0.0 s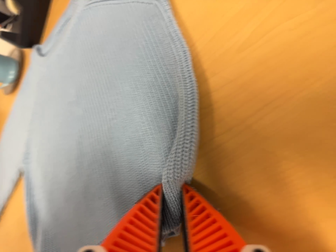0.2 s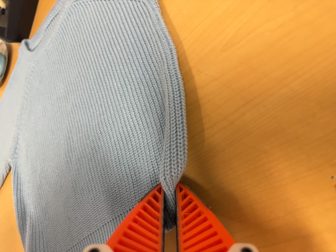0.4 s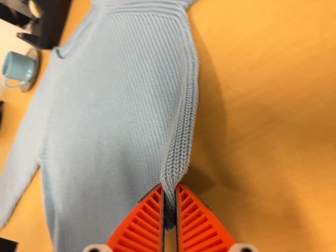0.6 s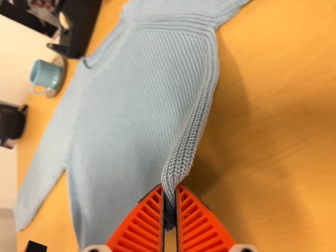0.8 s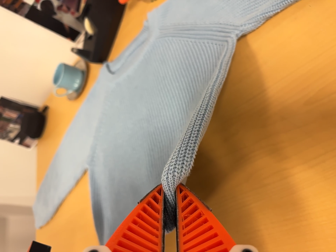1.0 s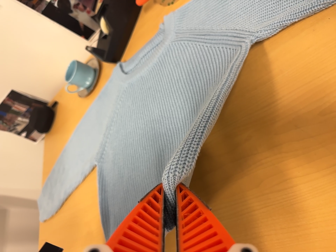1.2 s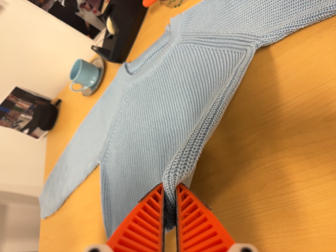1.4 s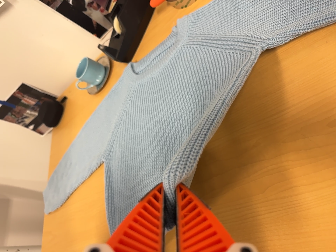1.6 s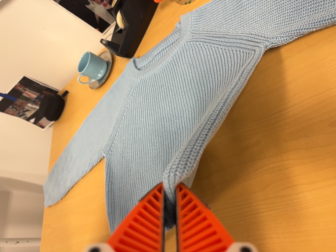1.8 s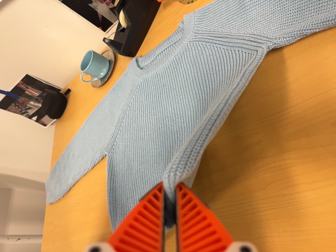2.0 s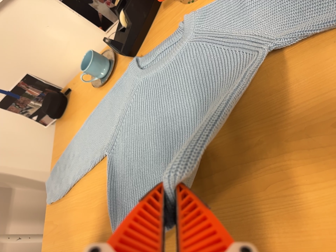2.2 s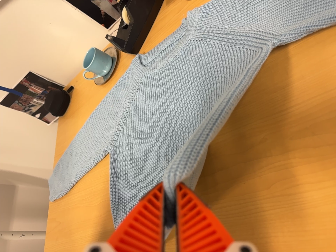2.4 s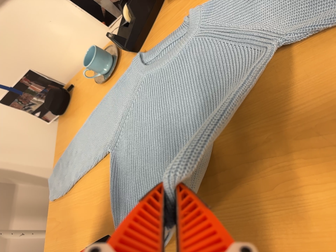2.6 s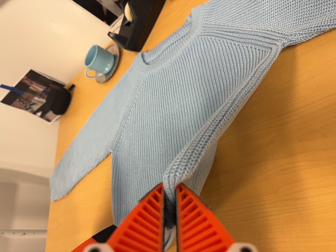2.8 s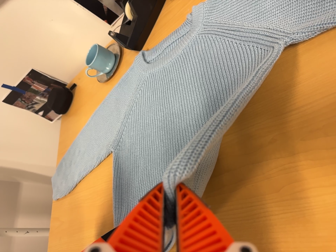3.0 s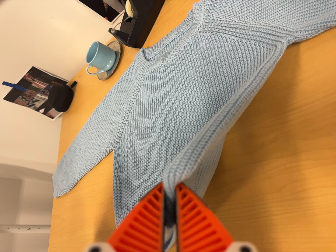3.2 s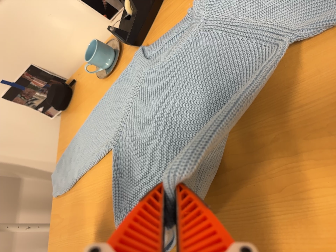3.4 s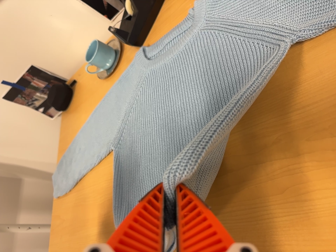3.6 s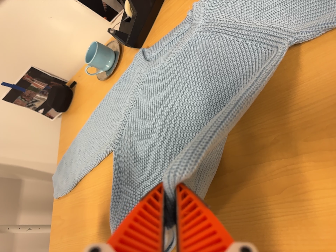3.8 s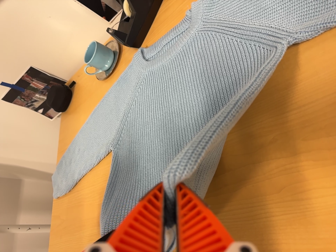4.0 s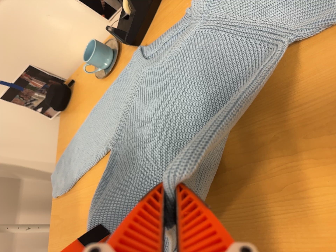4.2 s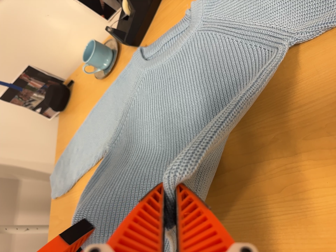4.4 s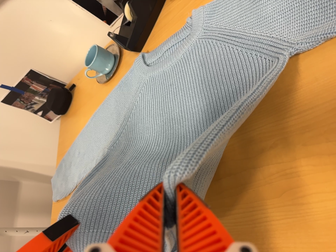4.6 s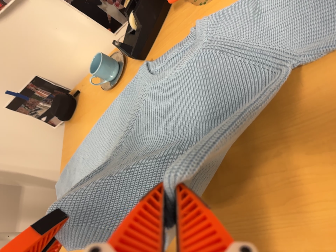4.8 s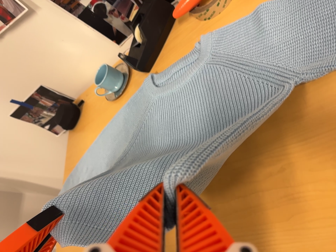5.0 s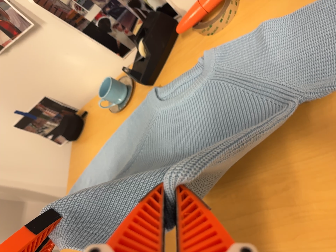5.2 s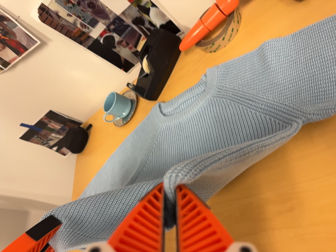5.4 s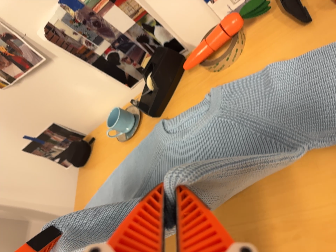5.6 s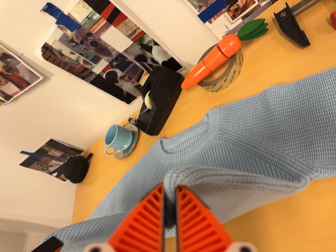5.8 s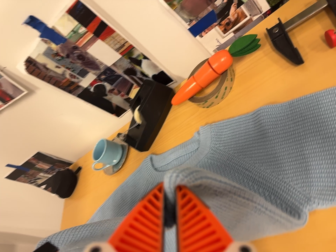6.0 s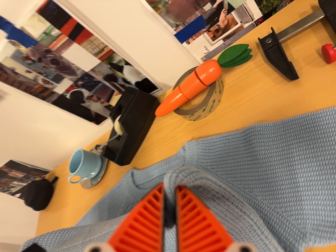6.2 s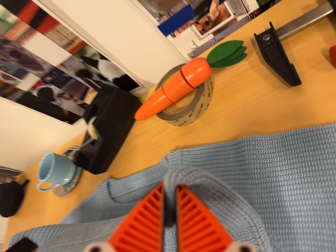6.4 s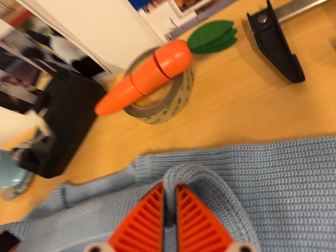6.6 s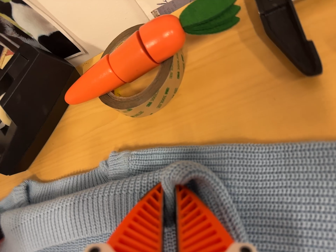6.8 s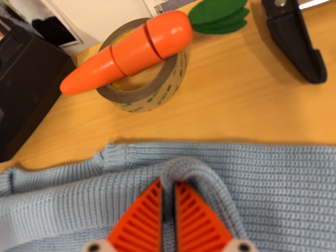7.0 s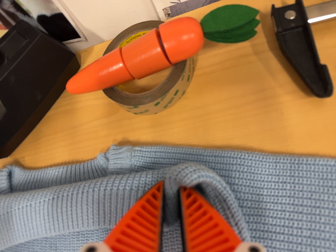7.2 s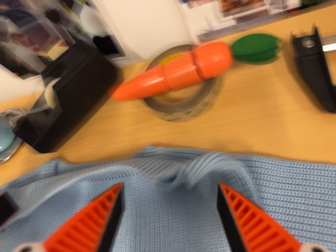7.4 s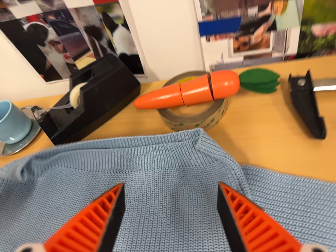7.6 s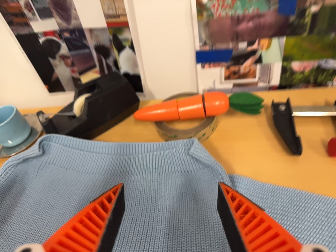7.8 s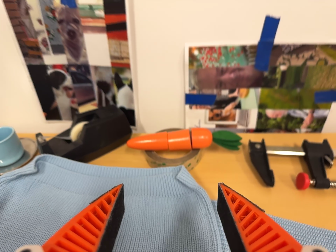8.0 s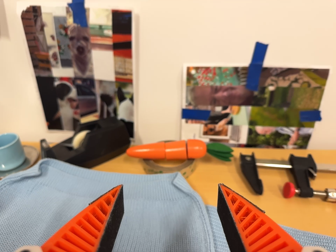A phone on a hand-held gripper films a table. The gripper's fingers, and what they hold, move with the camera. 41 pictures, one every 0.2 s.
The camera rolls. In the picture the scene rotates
clockwise.
0.0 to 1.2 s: The camera travels to its left and backward, about 10 cm, so close, fixed things drift to the right. It rolls about its line of sight by about 10 degrees, and the scene rotates clockwise.
1.2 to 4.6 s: The camera shifts only a little, or ends up much as it began.
4.6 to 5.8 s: The camera travels toward the top of its view, about 12 cm, so close, fixed things drift downward. Its aim tips toward the top of its view by about 10 degrees, and the scene shifts downward.
5.8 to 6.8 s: The camera swings to its right by about 20 degrees, and the scene slides to the left. It travels forward, about 22 cm, so what stands in front looms larger. Its aim tips toward the bottom of its view by about 10 degrees. It rolls about its line of sight by about 10 degrees, and the scene rotates clockwise.
6.8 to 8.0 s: The camera travels backward, toward the bottom of its view and to its left, about 26 cm. Its aim tips toward the top of its view by about 35 degrees, and the scene shifts downward. It rolls about its line of sight by about 25 degrees, and the scene rotates clockwise.
The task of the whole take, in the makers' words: fold up.
The film runs forward here.
